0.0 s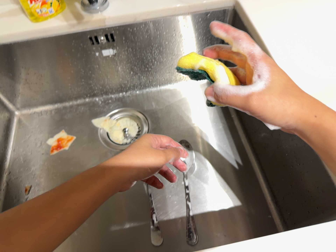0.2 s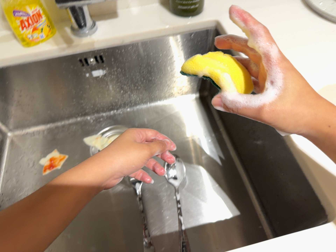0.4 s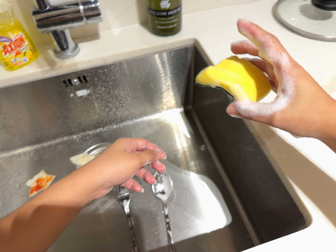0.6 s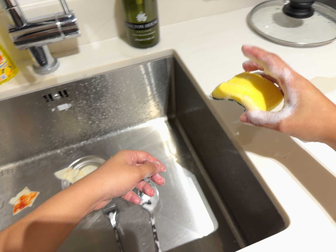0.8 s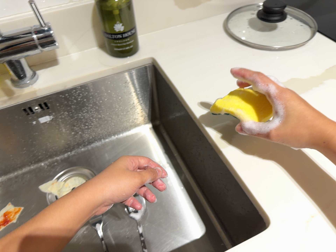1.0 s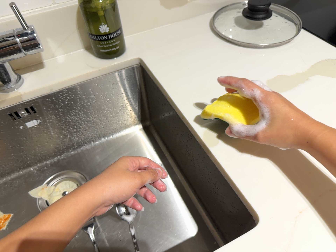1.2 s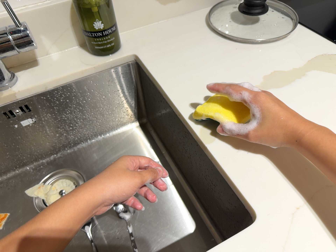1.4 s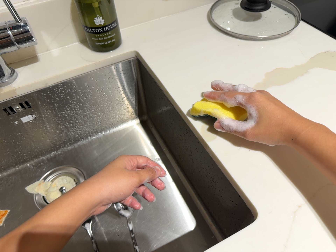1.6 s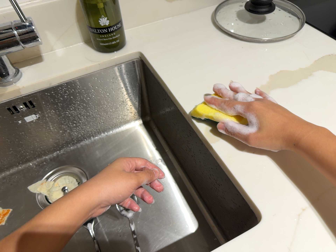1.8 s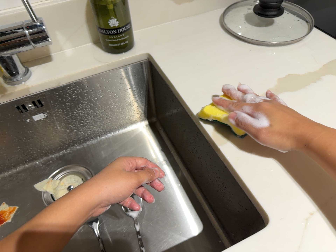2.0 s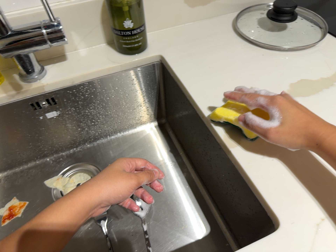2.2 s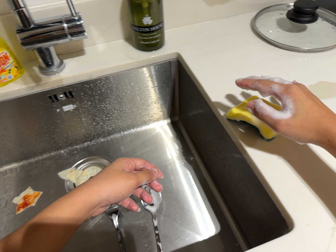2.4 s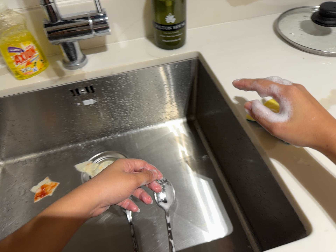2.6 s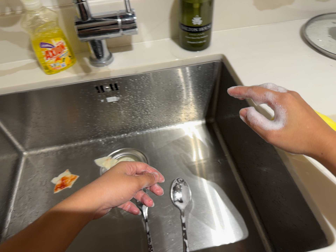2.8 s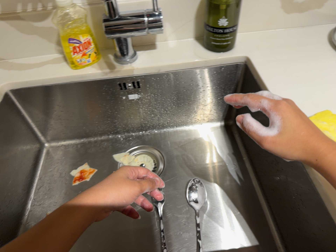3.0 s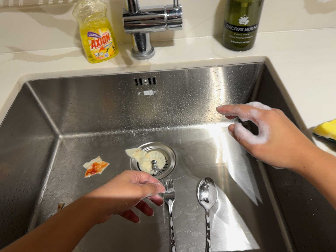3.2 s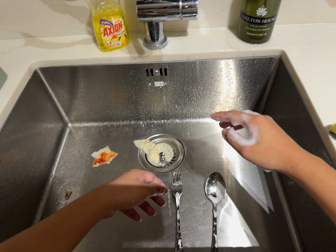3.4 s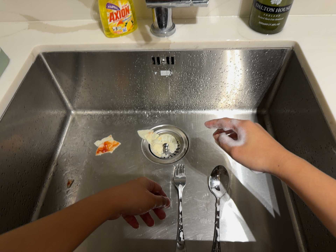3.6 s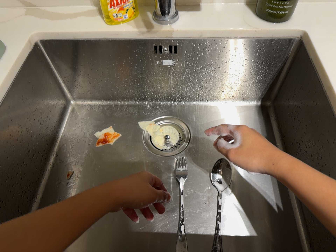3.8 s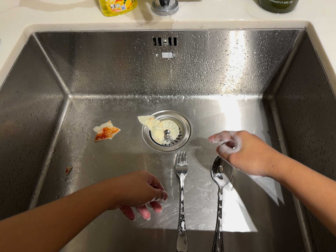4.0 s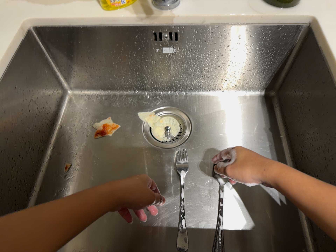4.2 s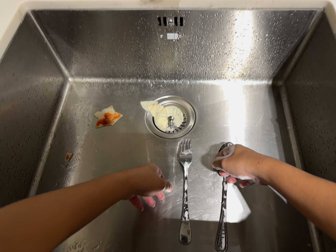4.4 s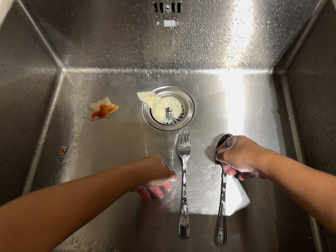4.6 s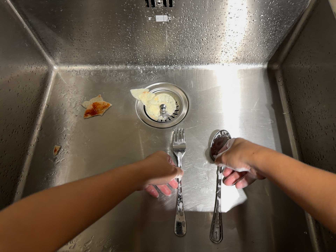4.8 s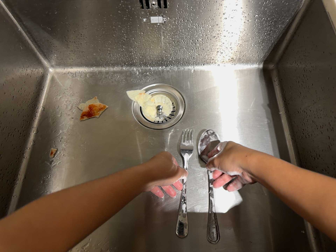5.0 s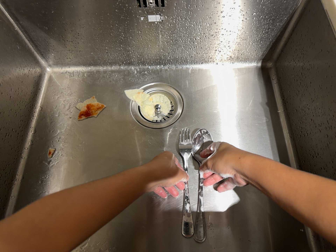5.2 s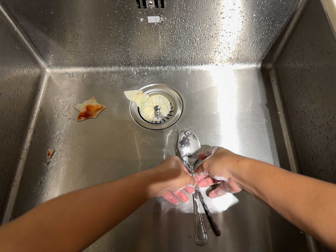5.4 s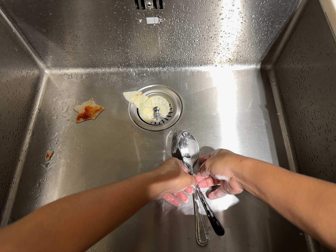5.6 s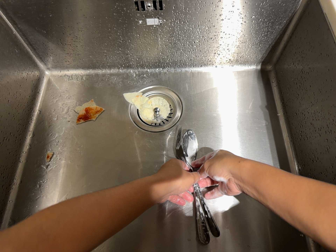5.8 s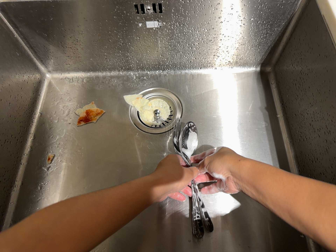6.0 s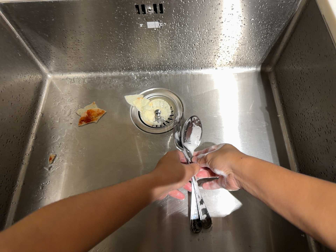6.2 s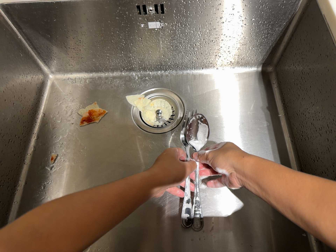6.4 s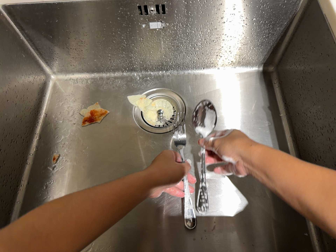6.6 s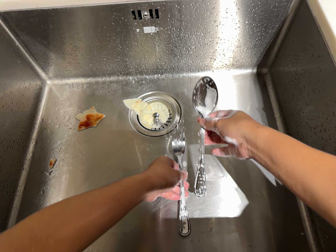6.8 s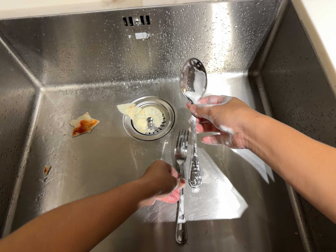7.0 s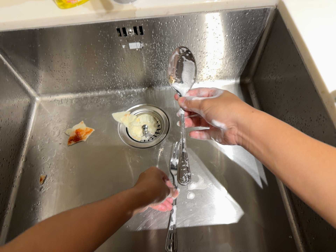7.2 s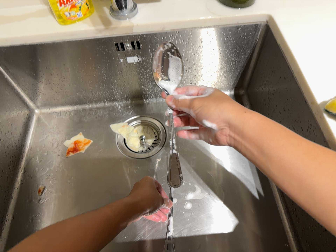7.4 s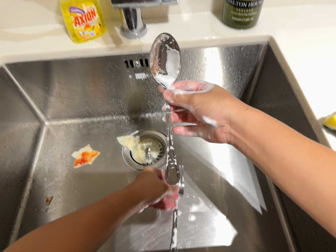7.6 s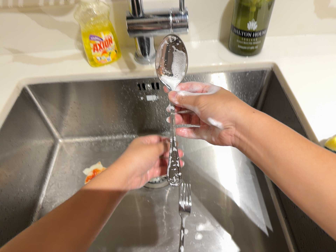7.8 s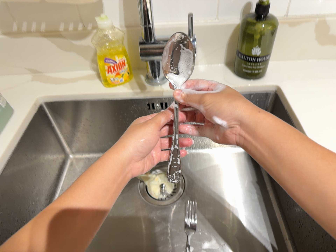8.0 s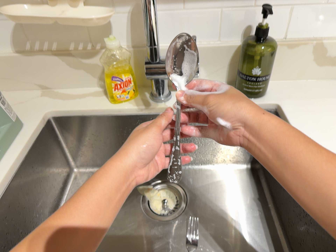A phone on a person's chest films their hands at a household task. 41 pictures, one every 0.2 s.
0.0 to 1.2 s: The camera travels to its right, about 7 cm, so close, fixed things drift to the left. Its aim tips toward the top of its view by about 10 degrees, and the scene shifts downward. It rolls about its line of sight by about 15 degrees, and the scene rotates counterclockwise.
1.2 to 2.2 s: The camera shifts only a little, or ends up much as it began.
2.2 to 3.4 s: The scene slides to the right, as the camera pans about 15 degrees to its left. It travels to its left, about 6 cm, so close, fixed things drift to the right. It rolls about its line of sight by about 15 degrees, and the scene rotates clockwise.
3.4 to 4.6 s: The camera travels forward, about 7 cm, so what stands in front looms larger. Its aim tips toward the bottom of its view by about 10 degrees, and the scene shifts upward.
4.6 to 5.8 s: The camera keeps its place and its aim.
5.8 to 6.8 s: The camera shifts only a little, or ends up much as it began.
6.8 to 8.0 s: The camera travels backward, about 10 cm, so what stands in front gets smaller. Its aim tips toward the top of its view by about 20 degrees, and the scene shifts downward.
The film runs forward here.
